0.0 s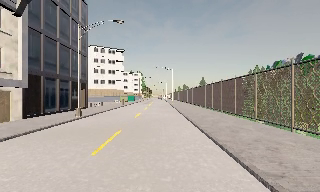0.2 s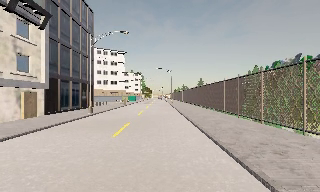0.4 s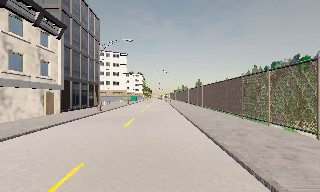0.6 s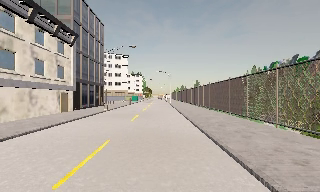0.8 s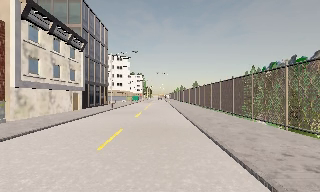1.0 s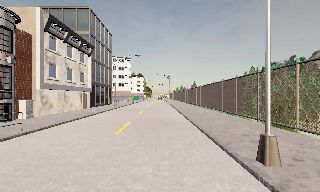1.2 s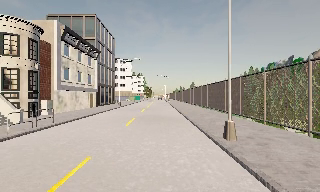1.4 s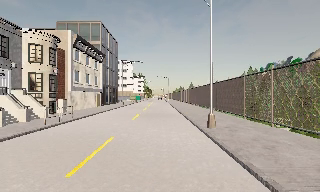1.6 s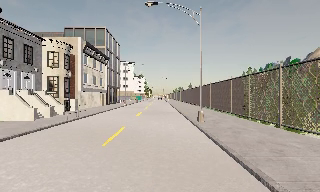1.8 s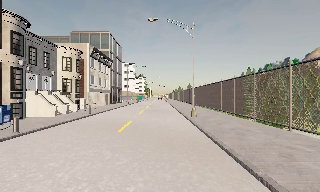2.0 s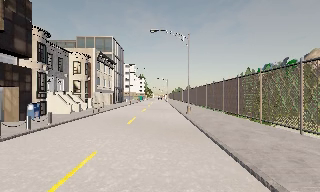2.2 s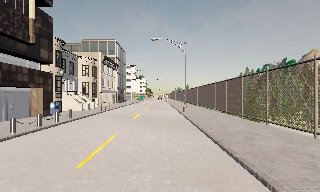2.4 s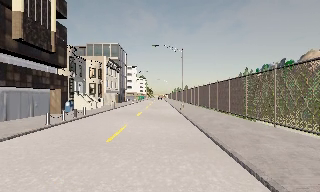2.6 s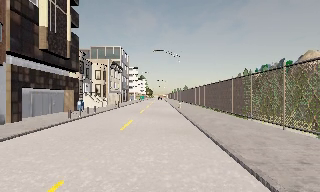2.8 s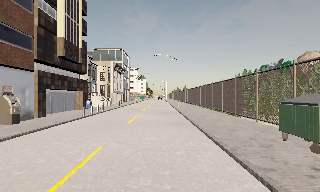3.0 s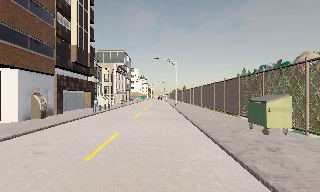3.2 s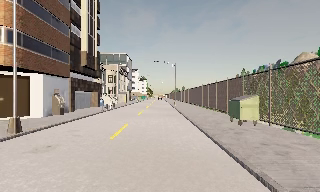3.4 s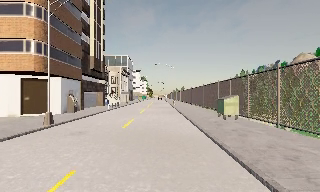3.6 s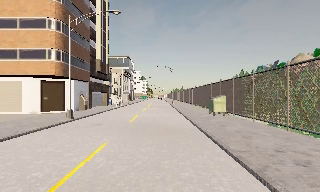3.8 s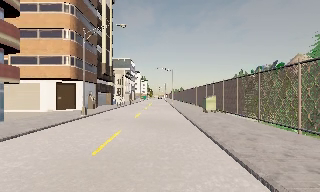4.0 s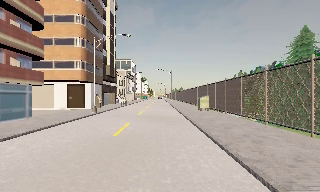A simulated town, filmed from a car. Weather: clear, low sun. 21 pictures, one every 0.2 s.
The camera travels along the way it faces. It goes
backward.
0.0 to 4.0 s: The camera travels backward, about 45 m, so what stands in front gets smaller.
The film runs backward here.
